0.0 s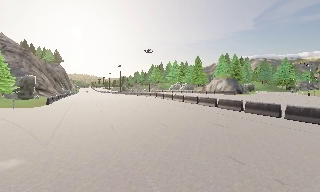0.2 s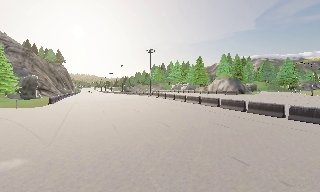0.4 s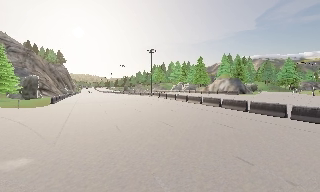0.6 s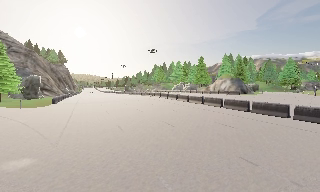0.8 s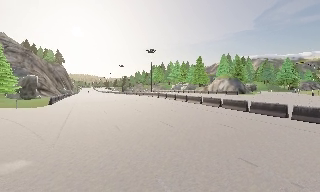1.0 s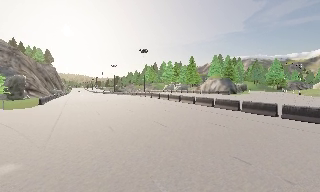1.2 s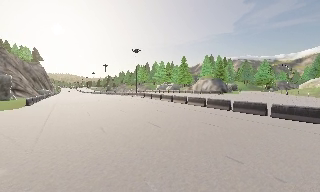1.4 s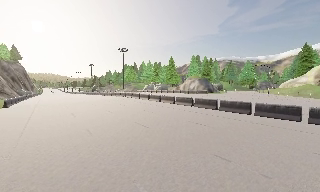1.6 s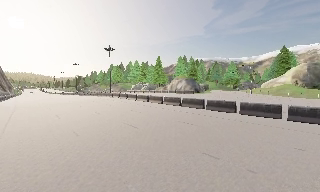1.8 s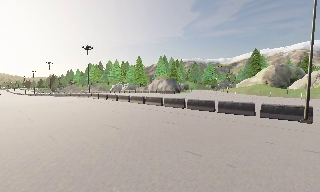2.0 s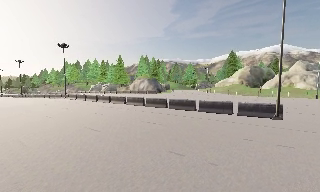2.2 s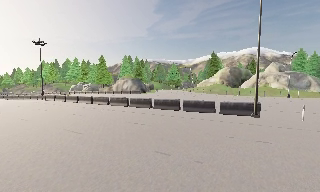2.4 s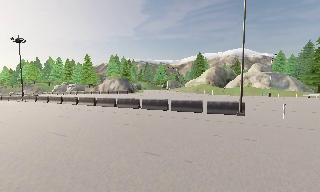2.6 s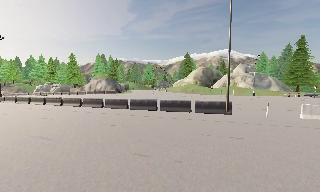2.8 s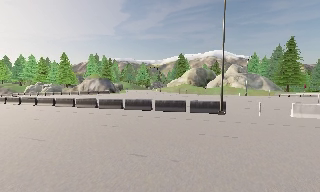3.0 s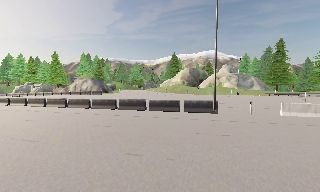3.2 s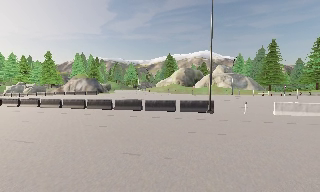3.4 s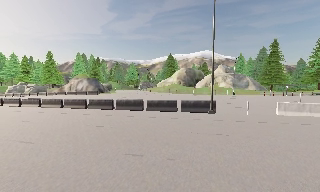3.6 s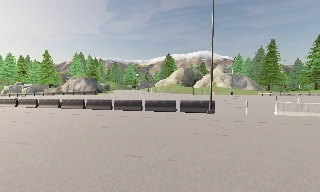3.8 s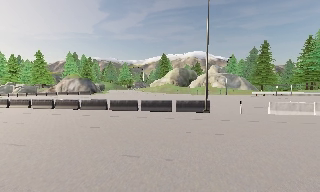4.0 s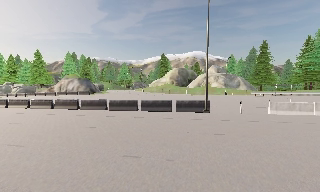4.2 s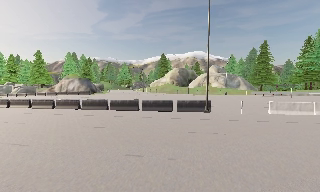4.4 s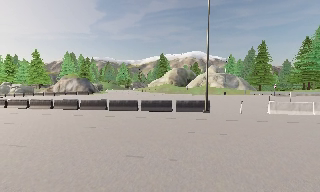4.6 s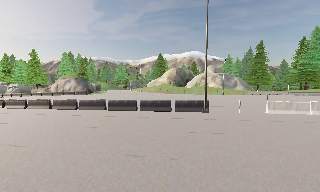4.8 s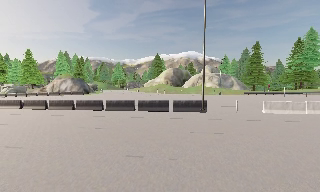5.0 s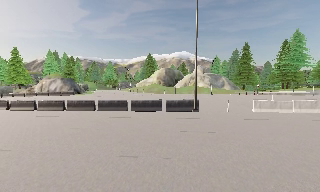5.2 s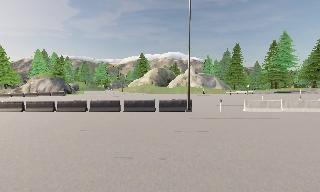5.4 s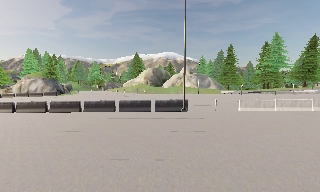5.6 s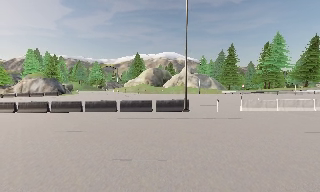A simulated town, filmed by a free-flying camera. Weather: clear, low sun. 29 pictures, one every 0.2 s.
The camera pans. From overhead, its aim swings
clockwise.
The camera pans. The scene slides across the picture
to the left.
0.0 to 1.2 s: The camera shifts only a little, or ends up much as it began.
1.2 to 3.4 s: The camera swings to its right by about 45 degrees, and the scene slides to the left. It travels to its left, about 1 m.
3.4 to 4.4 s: The camera shifts only a little, or ends up much as it began.
4.4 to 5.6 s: The camera travels to its left, about 0.5 m.
The film runs backward here.
